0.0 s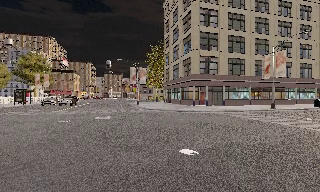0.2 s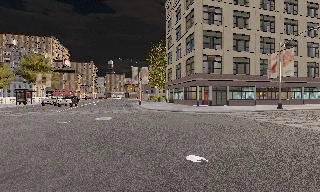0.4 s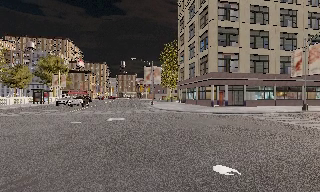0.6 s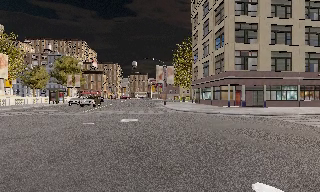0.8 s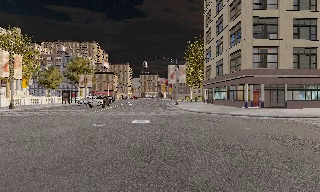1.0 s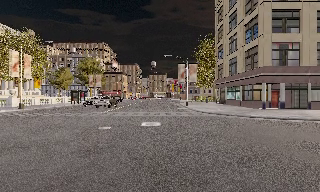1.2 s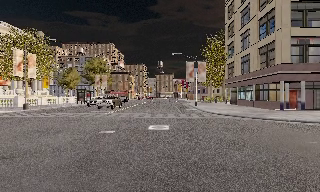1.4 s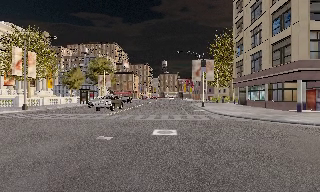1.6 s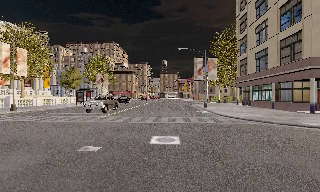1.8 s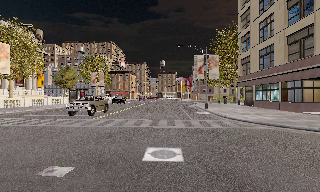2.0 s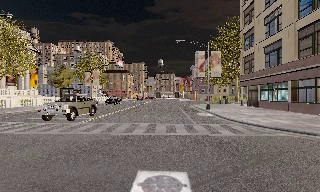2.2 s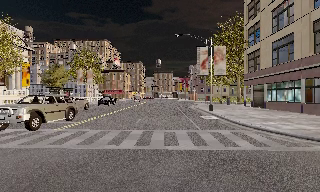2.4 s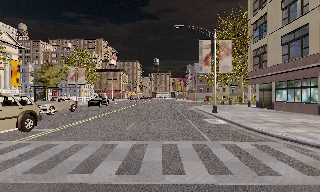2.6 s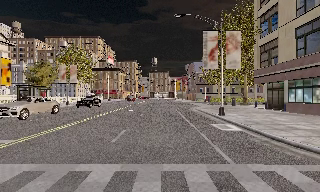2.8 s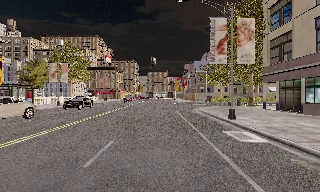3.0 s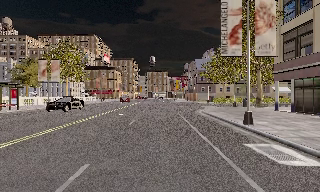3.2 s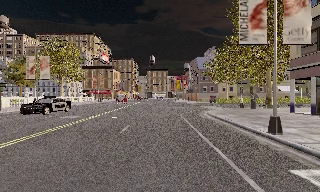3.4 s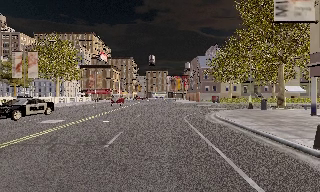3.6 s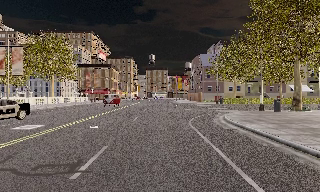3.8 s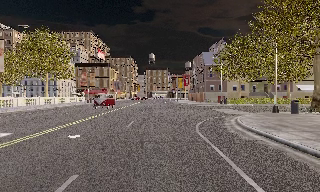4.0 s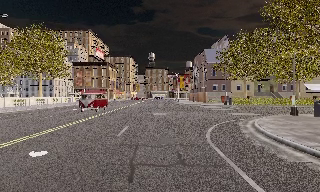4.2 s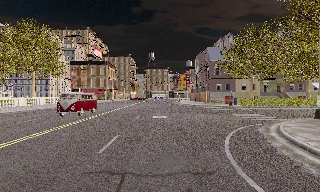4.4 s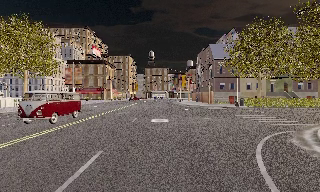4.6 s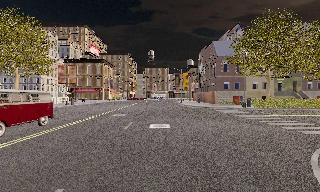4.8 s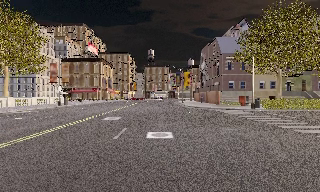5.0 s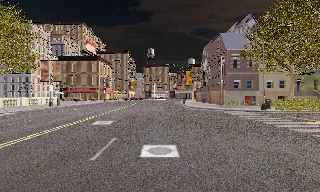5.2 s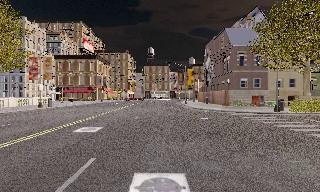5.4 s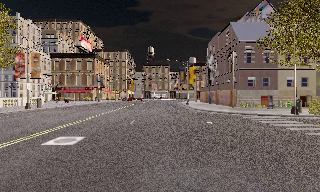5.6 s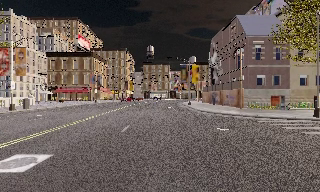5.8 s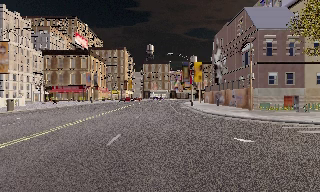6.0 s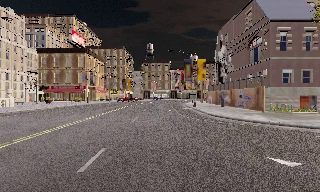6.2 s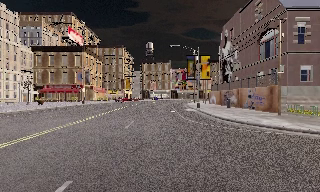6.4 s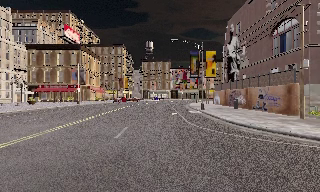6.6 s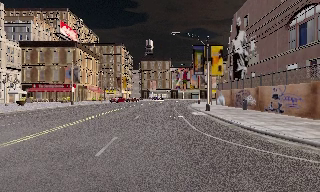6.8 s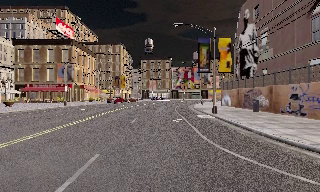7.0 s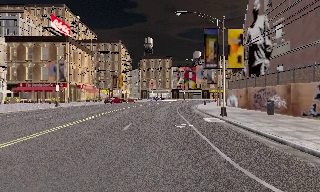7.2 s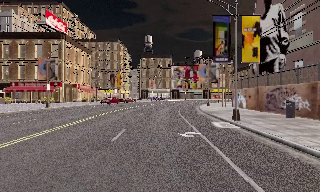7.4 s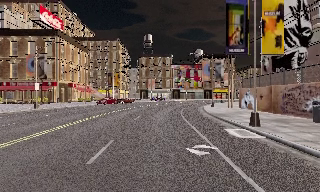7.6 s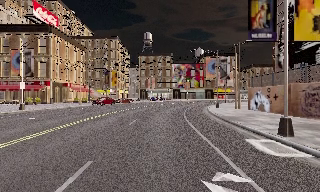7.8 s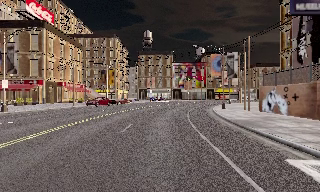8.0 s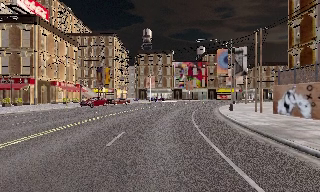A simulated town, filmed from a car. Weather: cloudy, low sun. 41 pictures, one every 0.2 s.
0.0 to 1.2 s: The camera pans to its left, which is counterclockwise from overhead, by about 20 degrees. It travels forward, about 4.5 m, so what stands in front looms larger. It gains speed.
1.2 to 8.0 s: The camera travels forward, about 65 m, so what stands in front looms larger.
The film runs forward here.
